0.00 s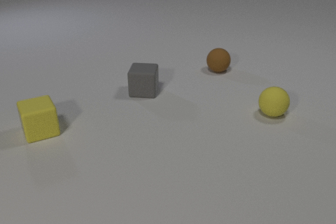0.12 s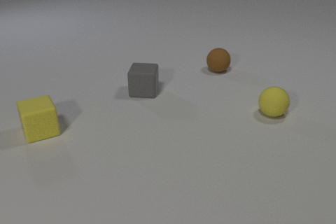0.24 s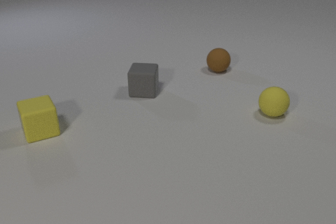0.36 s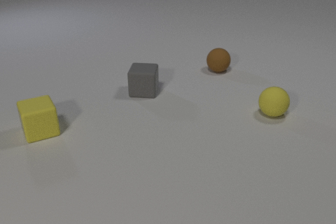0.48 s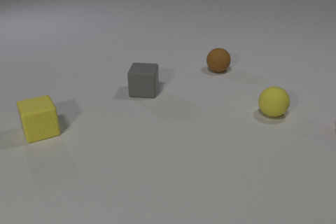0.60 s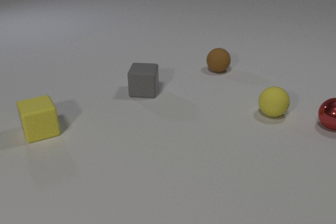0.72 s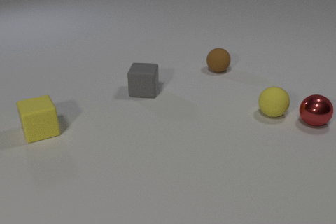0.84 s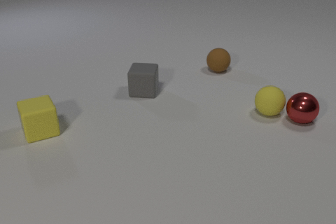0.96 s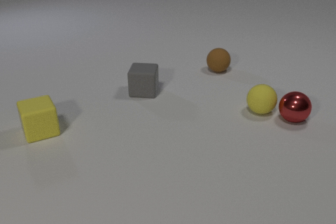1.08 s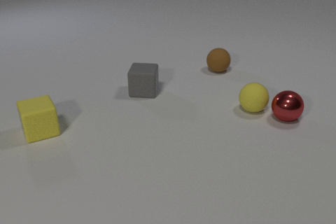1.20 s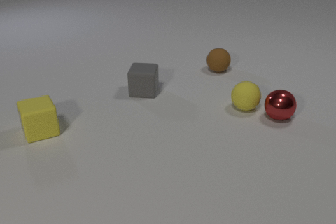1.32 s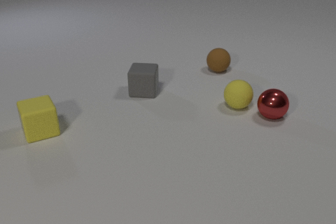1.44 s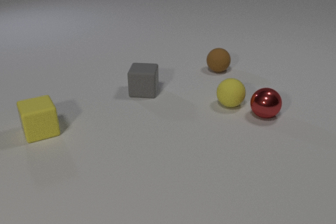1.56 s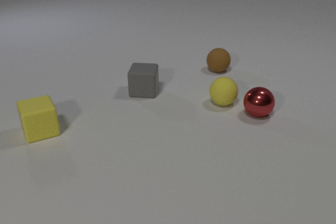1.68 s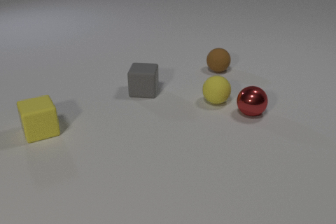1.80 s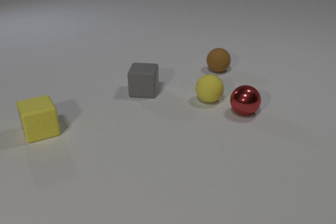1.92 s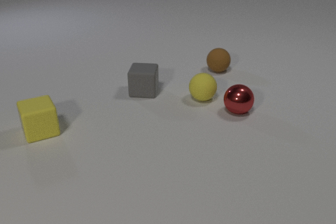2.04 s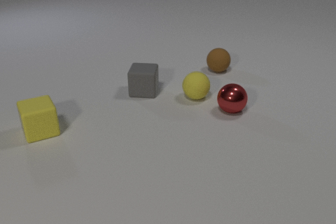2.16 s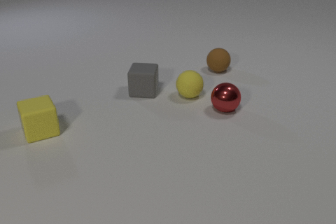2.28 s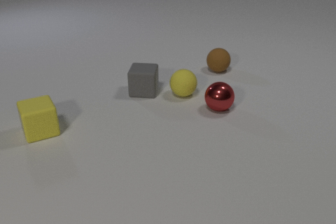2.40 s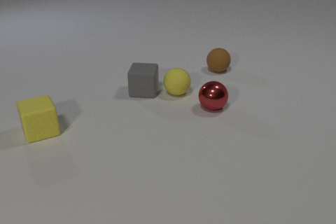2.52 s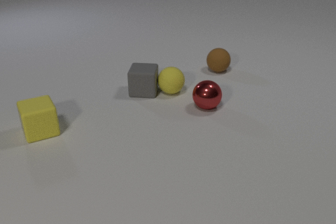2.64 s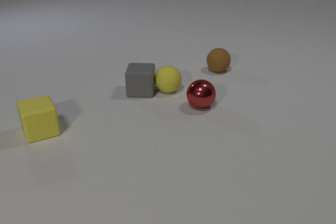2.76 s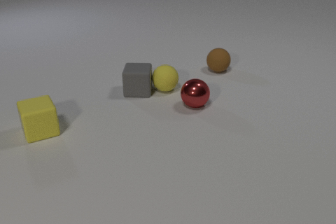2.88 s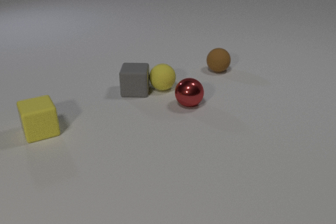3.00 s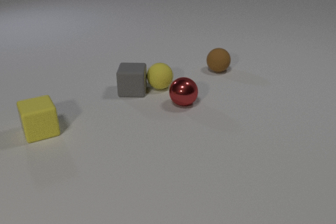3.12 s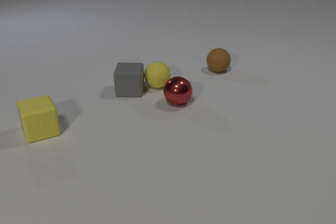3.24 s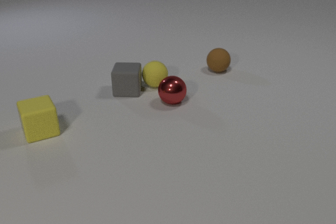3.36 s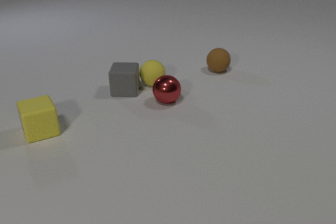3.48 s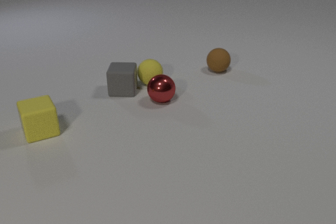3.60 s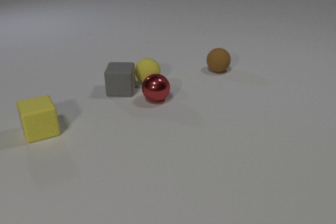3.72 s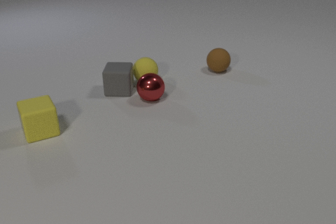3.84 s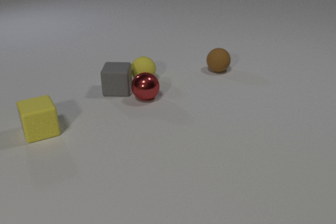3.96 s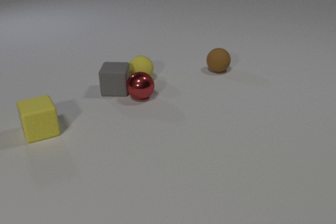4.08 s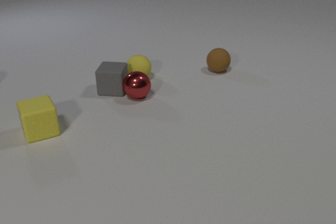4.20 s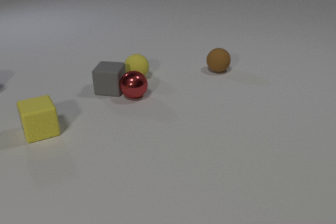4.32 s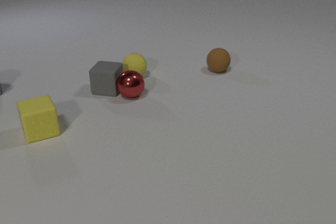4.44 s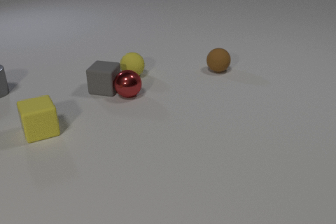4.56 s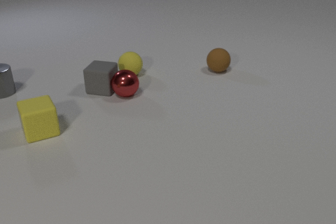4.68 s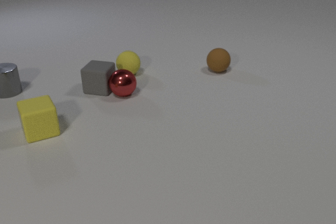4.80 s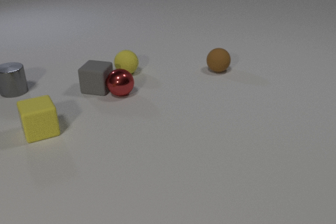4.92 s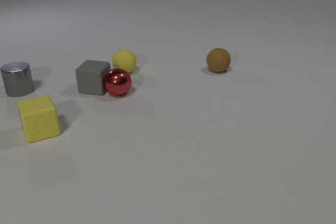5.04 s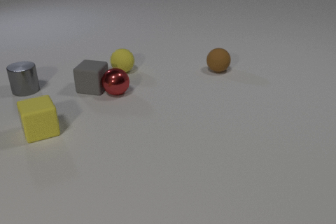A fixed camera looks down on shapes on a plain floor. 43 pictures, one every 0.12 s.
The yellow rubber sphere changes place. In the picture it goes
to the left.
The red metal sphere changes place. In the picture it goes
to the left.
0.00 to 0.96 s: The red metal sphere comes in at the right edge, rolls to the left. The yellow rubber sphere rolls to the left. The red metal sphere and the yellow rubber sphere collide.
0.96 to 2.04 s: The red metal sphere rolls to the left. The yellow rubber sphere rolls to the left.
2.04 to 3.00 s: The red metal sphere rolls to the left. The yellow rubber sphere rolls to the left and away from the camera. The gray rubber cube slides to the left. The yellow rubber sphere and the gray rubber cube collide.
3.00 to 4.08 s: The red metal sphere rolls to the left. The yellow rubber sphere rolls away from the camera and to the left. The gray rubber cube slides to the left. The red metal sphere and the gray rubber cube collide.
4.08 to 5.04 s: The red metal sphere rolls to the left and away from the camera. The yellow rubber sphere rolls away from the camera and to the left. The gray metal cylinder comes in at the left edge, slides to the right. The gray rubber cube slides to the left.
How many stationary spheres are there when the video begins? 2.
What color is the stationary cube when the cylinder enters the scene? yellow.
What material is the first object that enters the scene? metal.
